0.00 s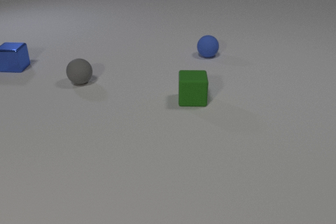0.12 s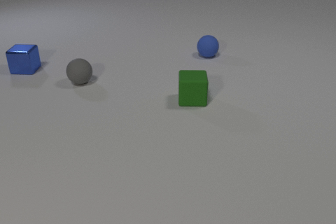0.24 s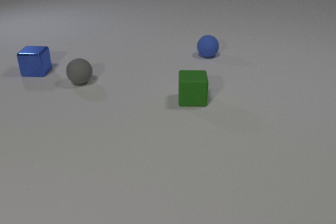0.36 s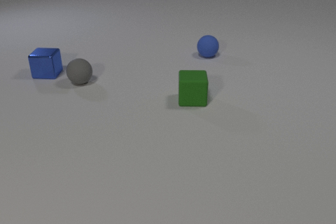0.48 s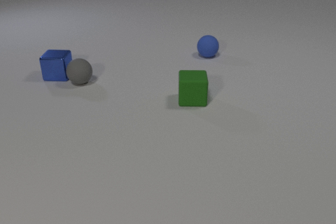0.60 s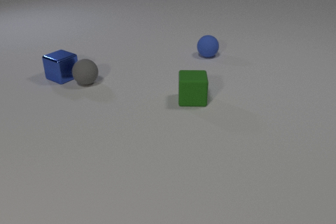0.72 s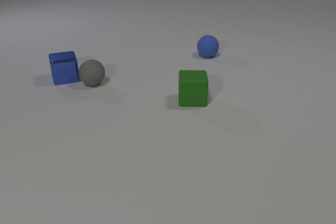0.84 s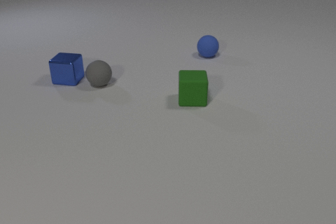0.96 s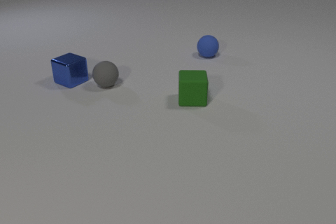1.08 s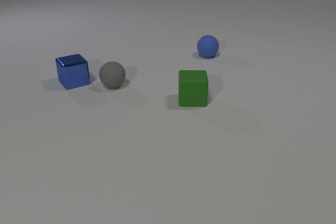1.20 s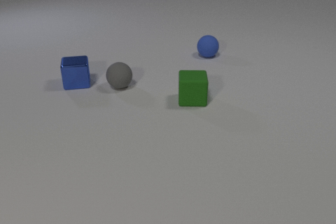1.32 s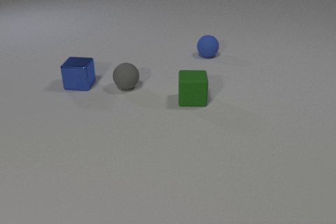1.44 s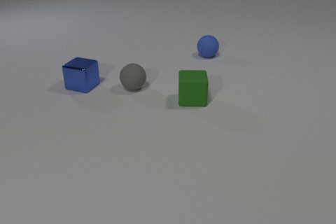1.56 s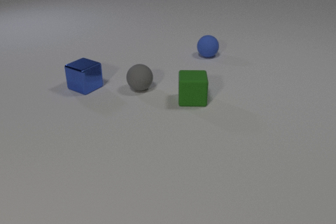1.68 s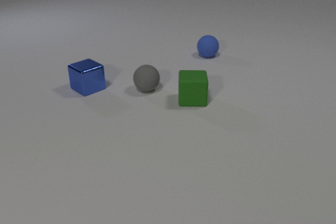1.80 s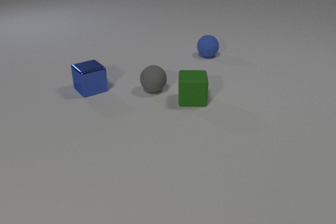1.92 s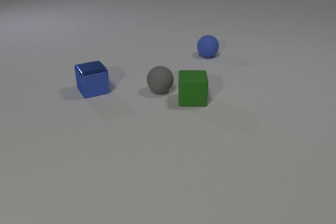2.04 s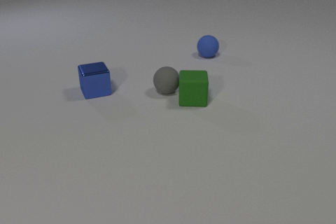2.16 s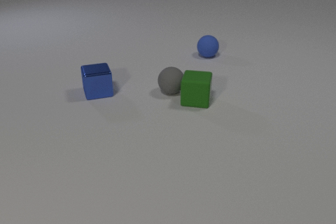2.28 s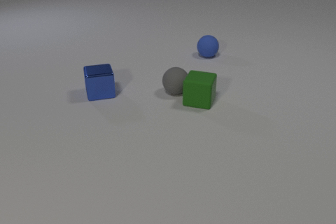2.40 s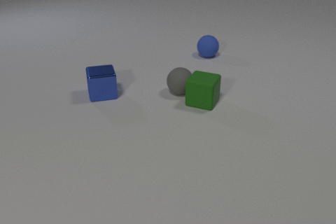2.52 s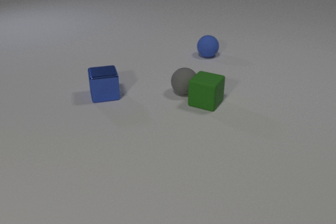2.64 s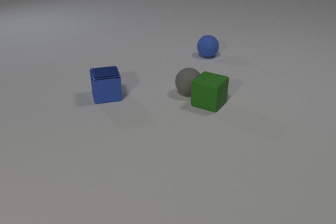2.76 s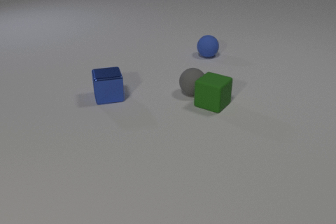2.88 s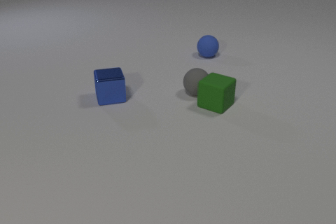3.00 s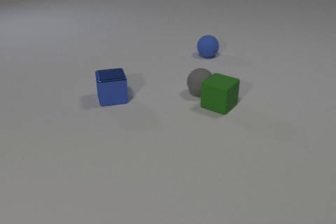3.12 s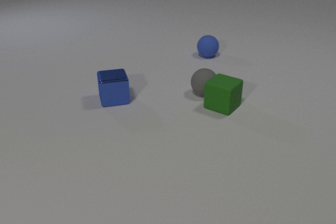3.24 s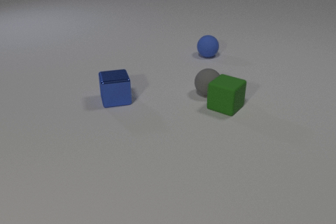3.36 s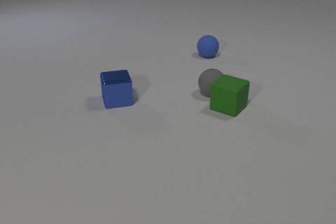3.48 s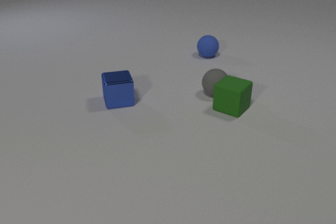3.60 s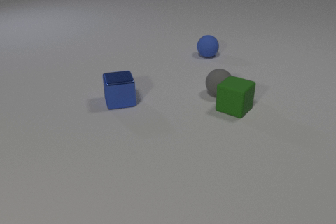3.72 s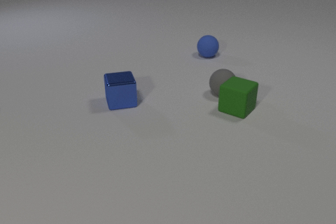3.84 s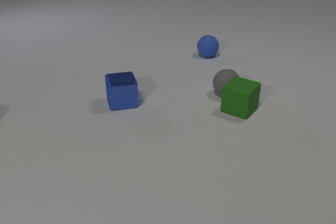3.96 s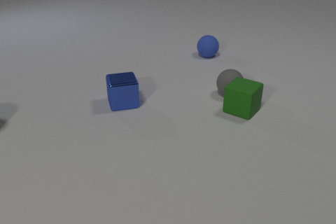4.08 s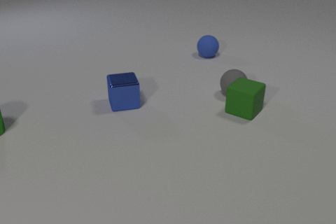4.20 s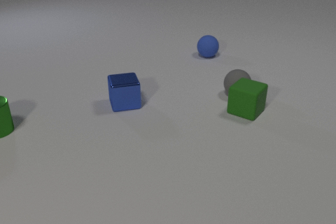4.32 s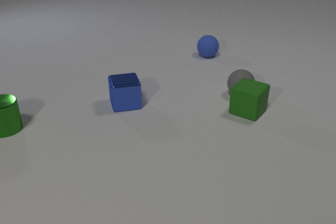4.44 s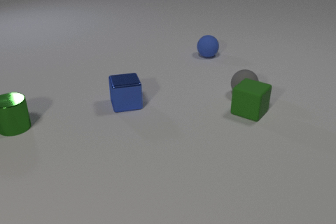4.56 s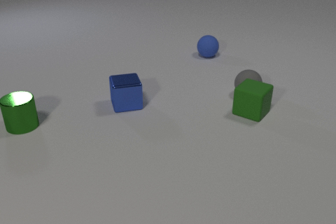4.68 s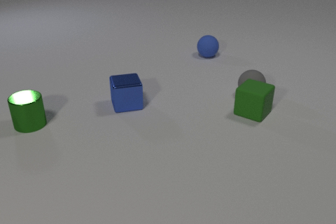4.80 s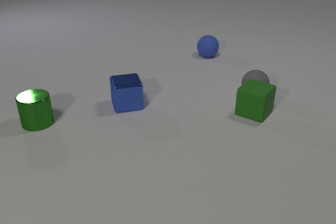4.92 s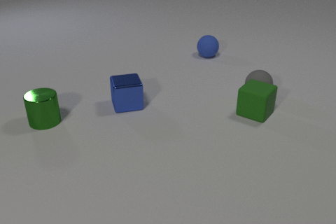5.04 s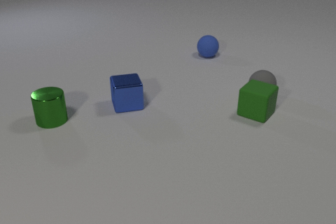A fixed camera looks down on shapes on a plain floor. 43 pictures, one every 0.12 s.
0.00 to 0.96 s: The blue metal cube slides to the right and toward the camera, spins clockwise seen from above by about 120 degrees, its near face sliding to the left. The gray rubber sphere rolls to the right and toward the camera. The blue metal cube and the gray rubber sphere collide.
0.96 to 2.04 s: The blue metal cube slides toward the camera and to the right, spins so that its near face slides to the left, clockwise seen from above. The gray rubber sphere rolls to the right. The gray rubber sphere and the green rubber cube collide.
2.04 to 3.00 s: The blue metal cube slides toward the camera and to the right. The gray rubber sphere rolls to the right. The green rubber cube slides to the right, spins clockwise seen from above by about 30 degrees, its near face sliding to the left.
3.00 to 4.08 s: The blue metal cube slides toward the camera and to the right. The gray rubber sphere rolls to the right. The green metal cylinder comes in at the left edge. The green rubber cube slides to the right.
4.08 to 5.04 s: The gray rubber sphere rolls to the right. The green metal cylinder slides to the right. The green rubber cube slides to the right.
What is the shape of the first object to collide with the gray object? cube.
How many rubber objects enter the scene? 0.
What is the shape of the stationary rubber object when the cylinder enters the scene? sphere.
